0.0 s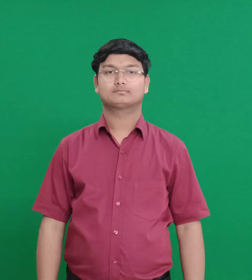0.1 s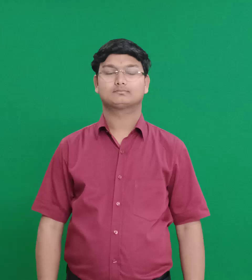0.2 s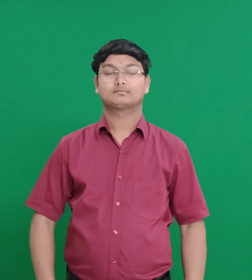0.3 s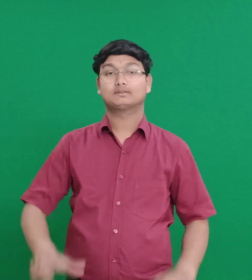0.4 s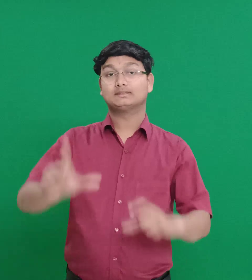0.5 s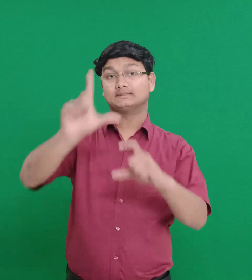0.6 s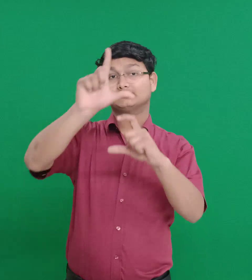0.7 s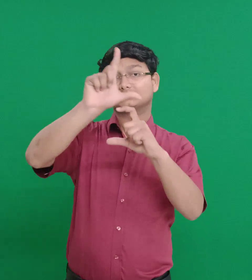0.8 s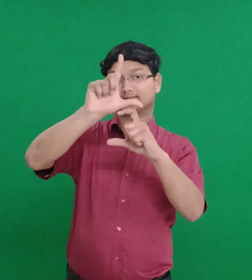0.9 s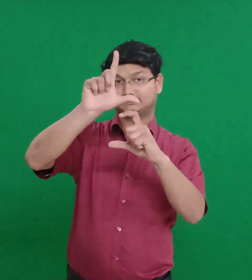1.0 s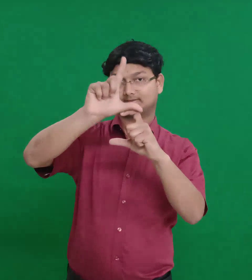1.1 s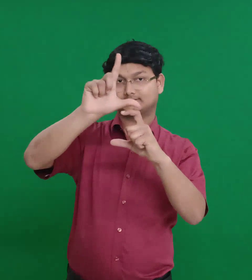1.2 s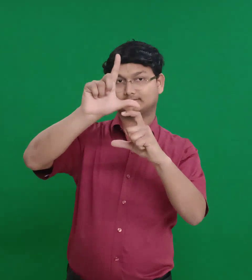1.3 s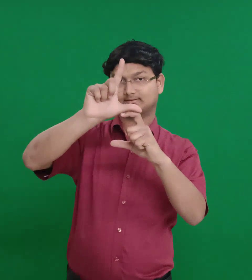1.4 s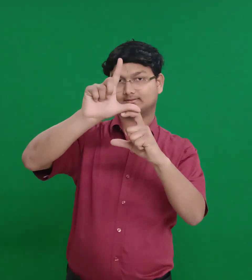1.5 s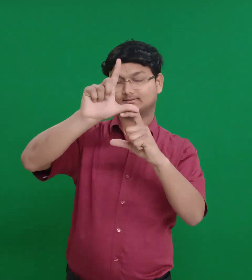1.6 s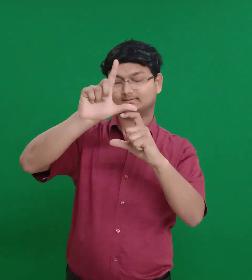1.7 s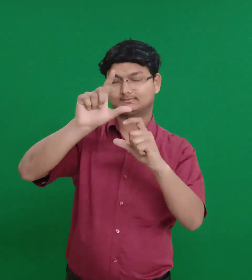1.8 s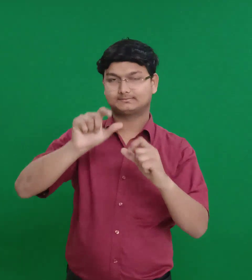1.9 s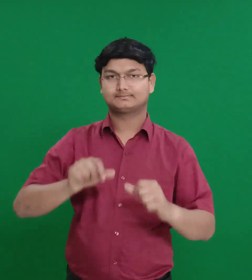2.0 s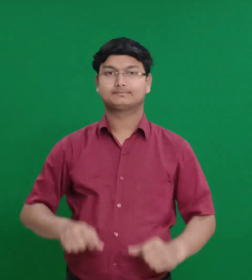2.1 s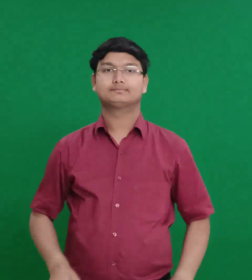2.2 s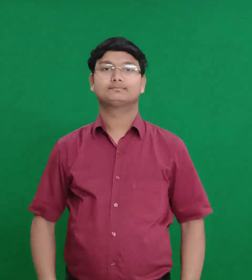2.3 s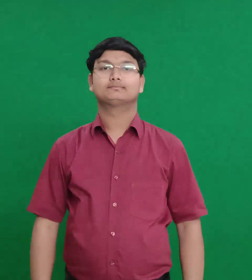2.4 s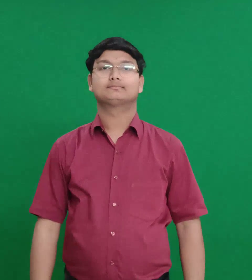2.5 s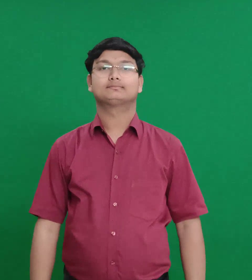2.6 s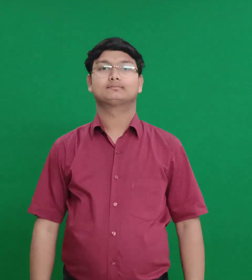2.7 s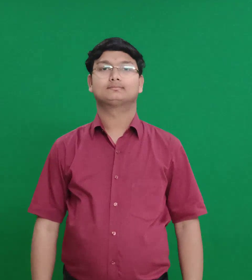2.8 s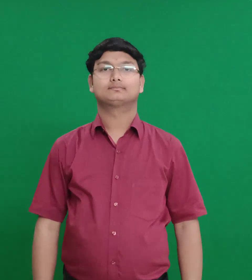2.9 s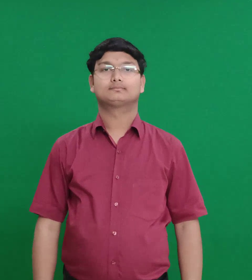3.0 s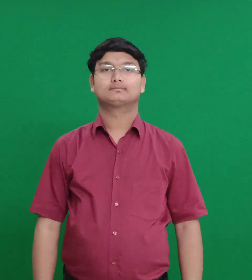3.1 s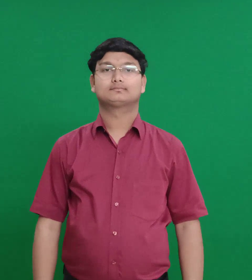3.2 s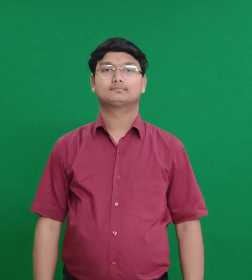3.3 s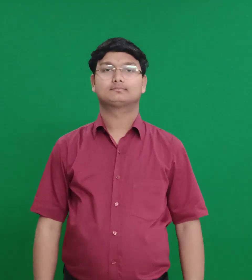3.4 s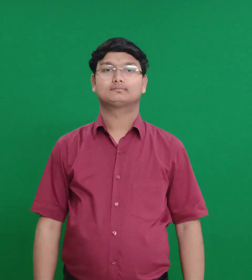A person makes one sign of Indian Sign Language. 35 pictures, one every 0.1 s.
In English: carmel (mount)
